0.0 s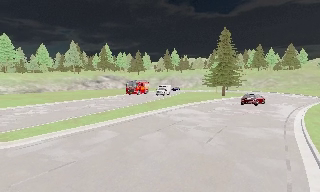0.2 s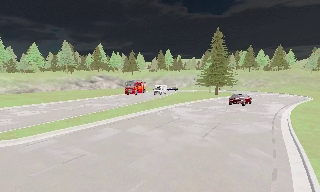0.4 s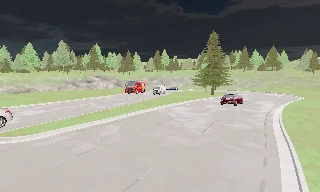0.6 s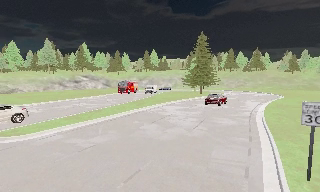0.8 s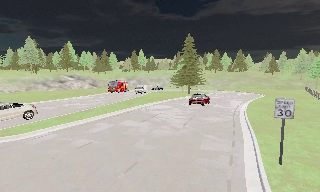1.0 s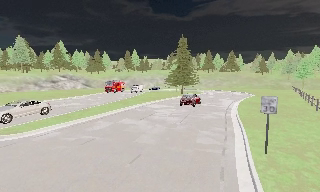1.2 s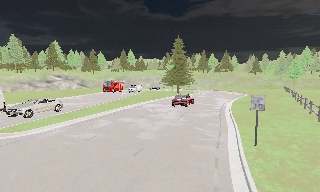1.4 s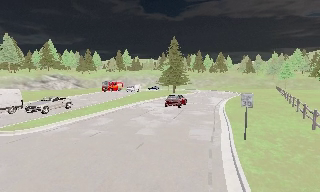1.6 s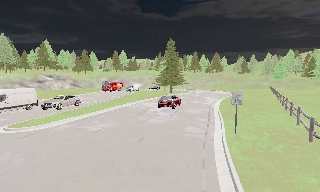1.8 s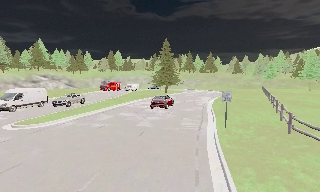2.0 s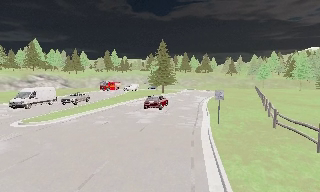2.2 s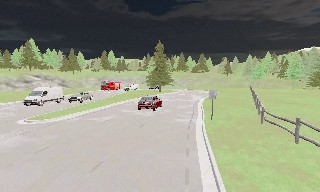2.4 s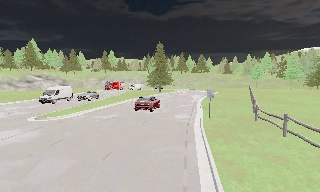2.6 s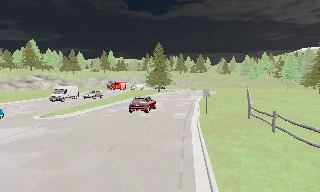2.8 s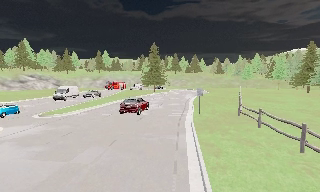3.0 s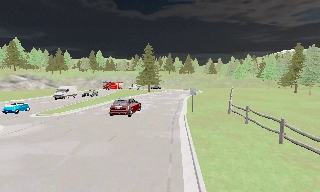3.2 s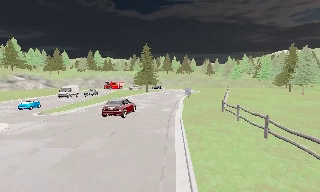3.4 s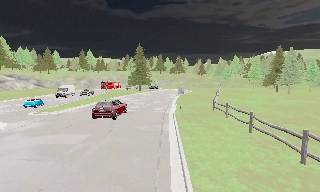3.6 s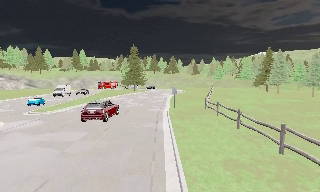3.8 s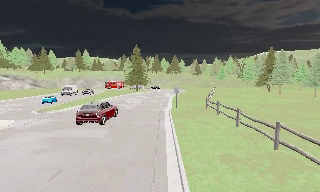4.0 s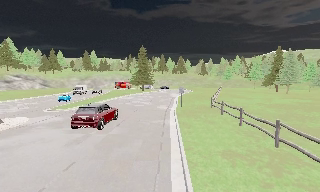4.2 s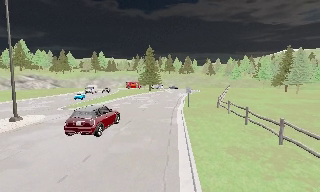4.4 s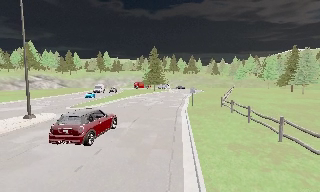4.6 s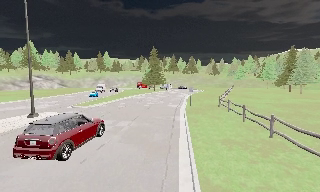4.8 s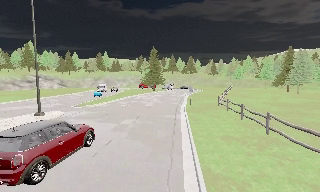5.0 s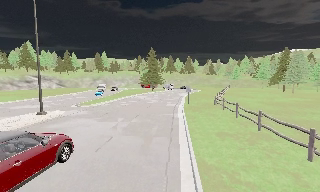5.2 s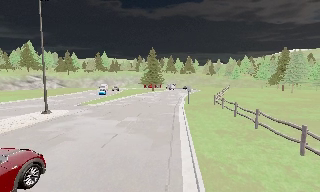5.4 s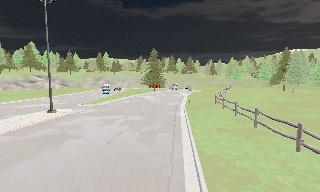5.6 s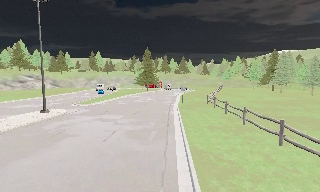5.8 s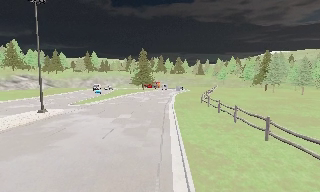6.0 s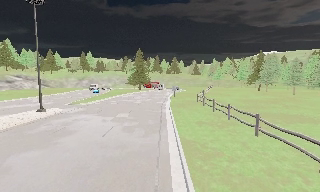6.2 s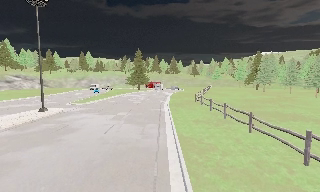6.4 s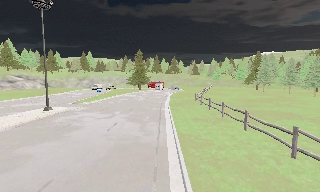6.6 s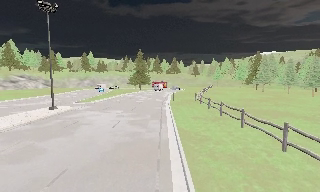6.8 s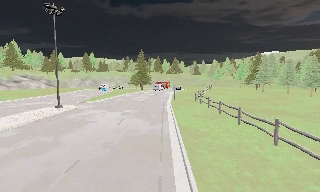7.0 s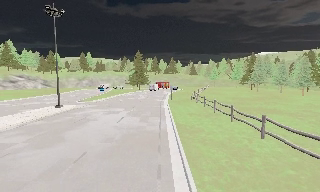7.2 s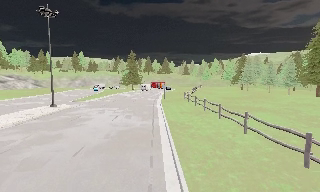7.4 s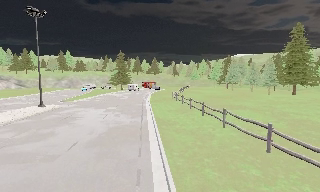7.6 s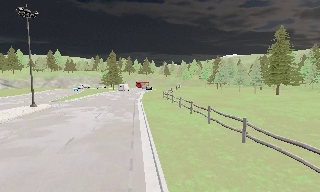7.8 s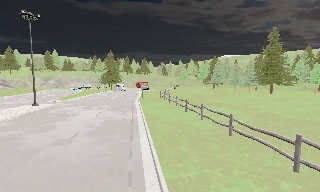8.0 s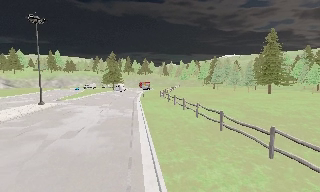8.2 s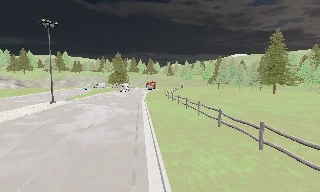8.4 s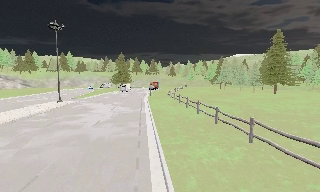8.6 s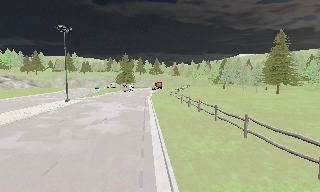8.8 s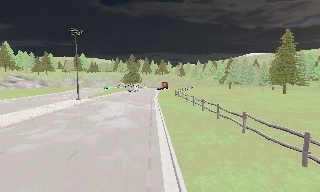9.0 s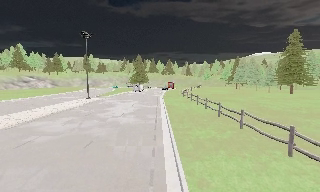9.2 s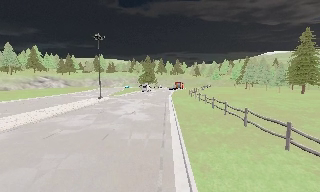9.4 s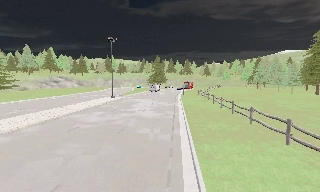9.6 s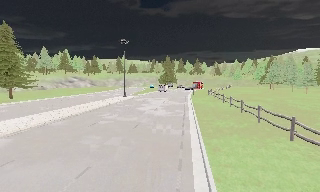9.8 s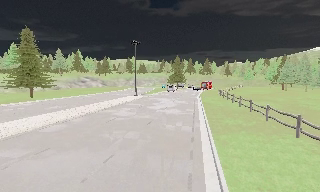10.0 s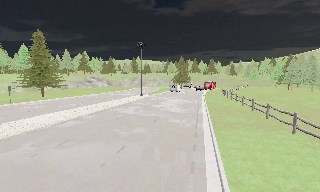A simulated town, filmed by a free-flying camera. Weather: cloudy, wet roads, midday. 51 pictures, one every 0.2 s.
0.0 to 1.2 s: The camera pans to its right, which is clockwise from overhead, by about 15 degrees. It travels backward and to its left, about 4.5 m, so what stands in front gets smaller.
1.2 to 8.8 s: The camera pans to its right, which is clockwise from overhead, by about 20 degrees. It travels backward, about 30 m, so what stands in front gets smaller.
8.8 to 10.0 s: The scene slides to the right, as the camera pans about 15 degrees to its left. It travels backward, about 6 m, so what stands in front gets smaller.
The film runs backward here.
